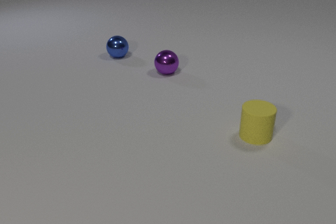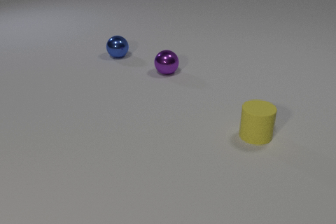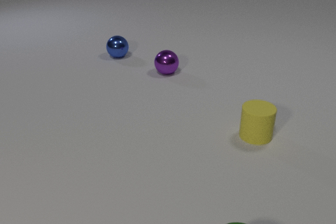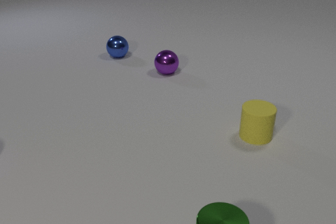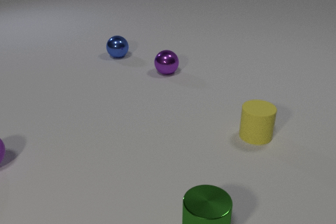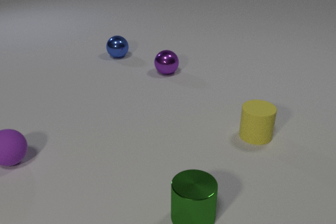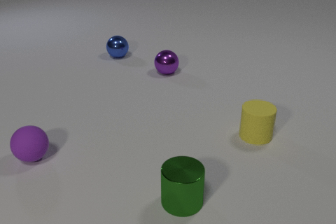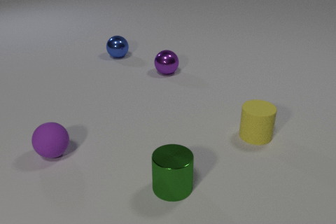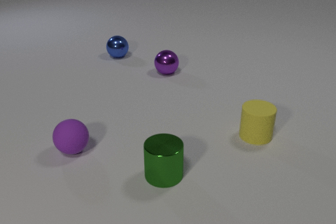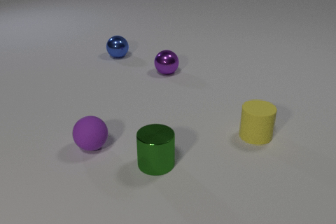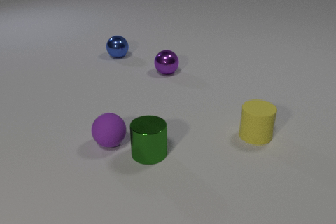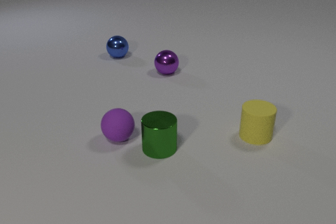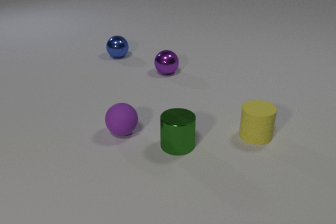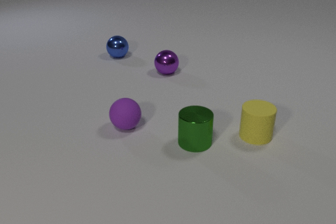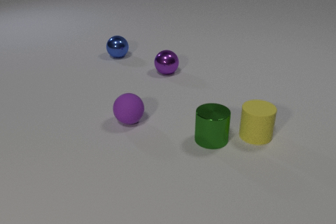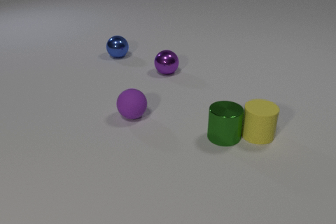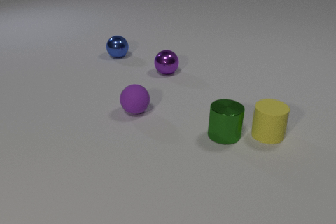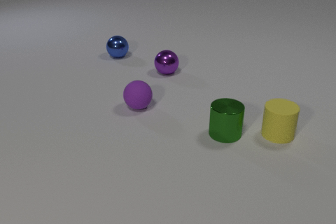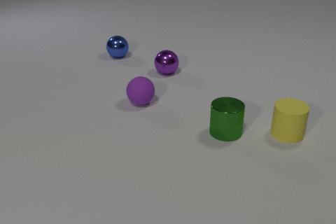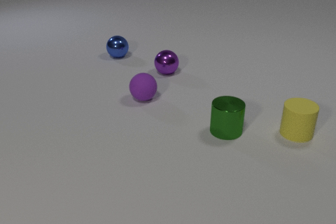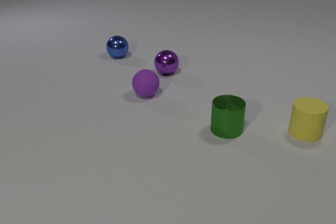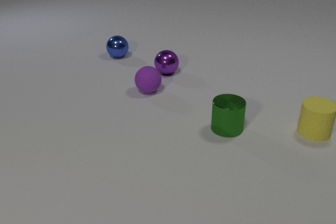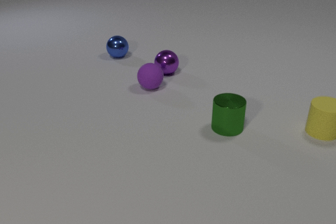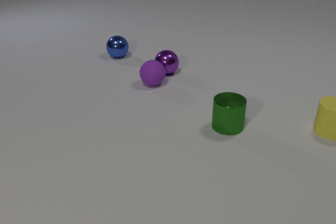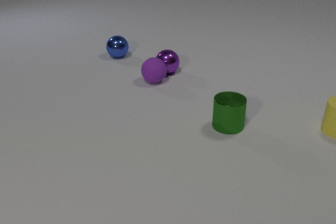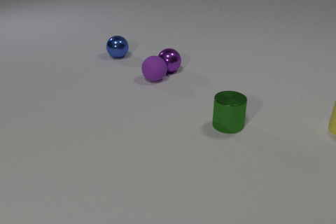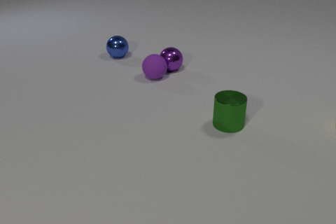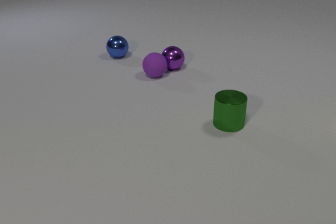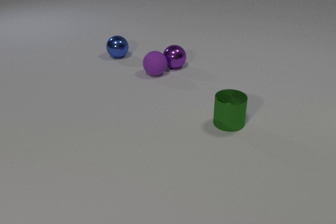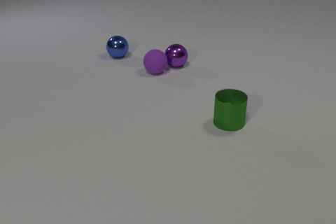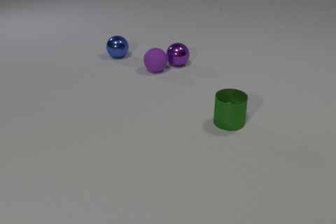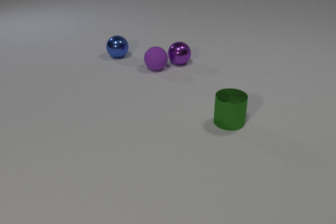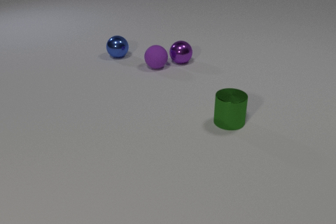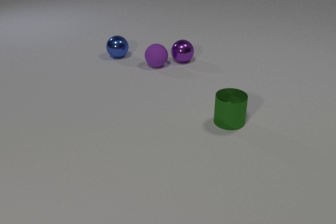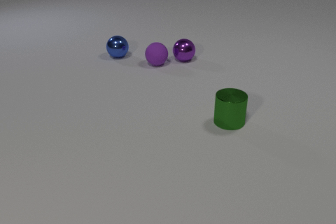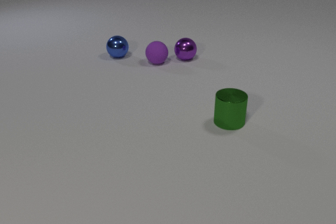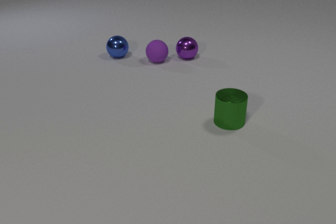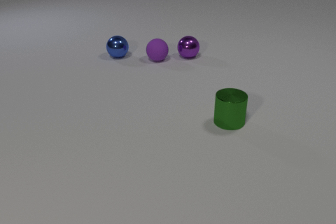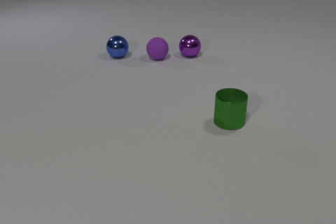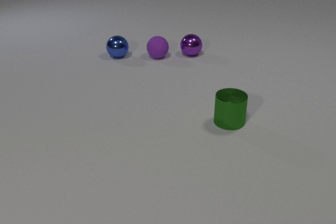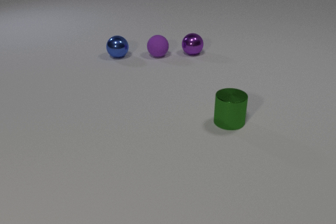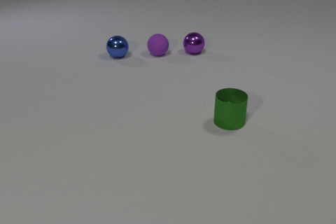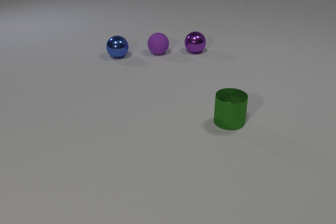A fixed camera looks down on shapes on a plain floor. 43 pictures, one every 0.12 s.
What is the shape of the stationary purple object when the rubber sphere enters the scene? sphere.
What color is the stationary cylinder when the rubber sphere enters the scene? yellow.
Are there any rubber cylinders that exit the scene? yes.
0.00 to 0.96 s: The green metal cylinder comes in at the bottom edge, slides away from the camera and to the left. The purple rubber sphere comes in at the left edge, rolls to the right.
0.96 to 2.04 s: The green metal cylinder slides away from the camera and to the right. The purple rubber sphere rolls away from the camera and to the right. The yellow rubber cylinder slides to the right. The green metal cylinder and the purple rubber sphere collide. The green metal cylinder and the yellow rubber cylinder collide.
2.04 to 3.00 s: The green metal cylinder slides away from the camera. The purple rubber sphere rolls away from the camera. The yellow rubber cylinder slides to the right and away from the camera. The purple rubber sphere and the purple metal sphere collide.
3.00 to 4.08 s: The purple rubber sphere rolls away from the camera. The yellow rubber cylinder slides to the right, leaves at the right edge. The purple metal sphere rolls away from the camera and to the right.
4.08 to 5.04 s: The purple rubber sphere rolls away from the camera. The purple metal sphere rolls away from the camera and to the right.
